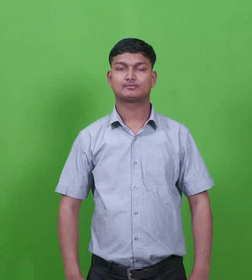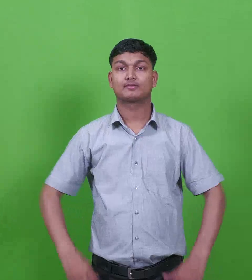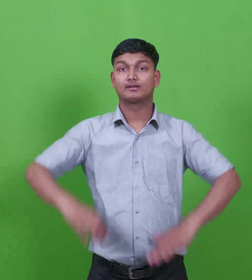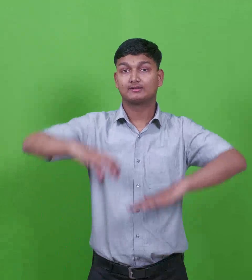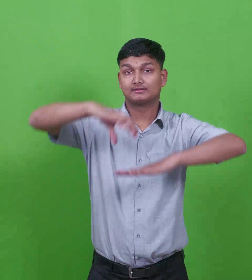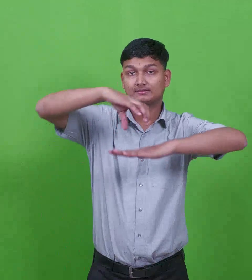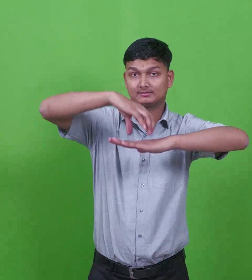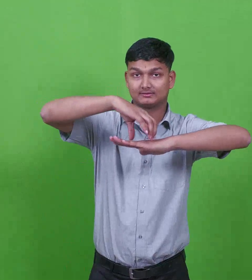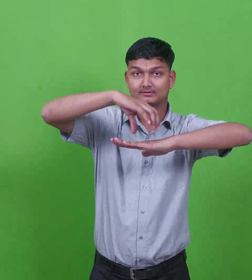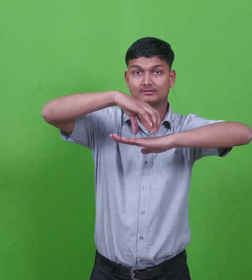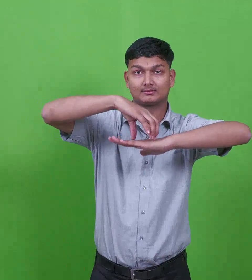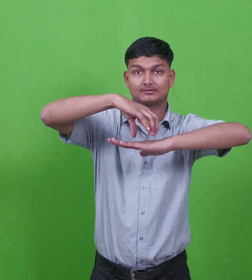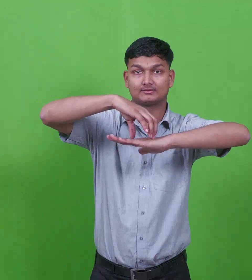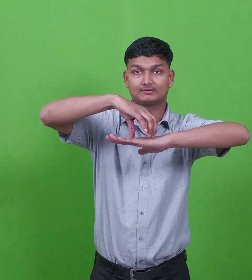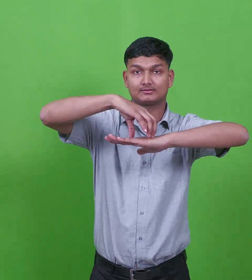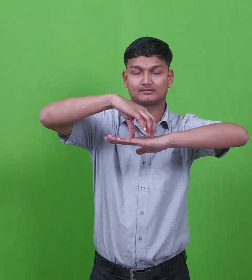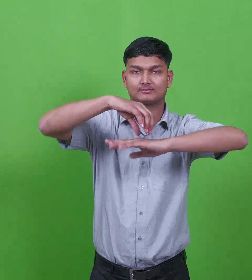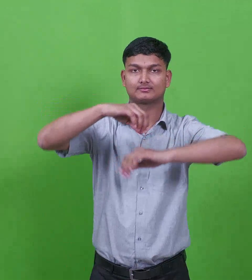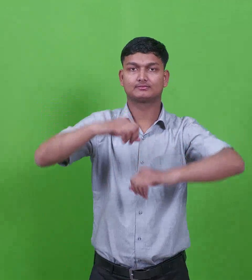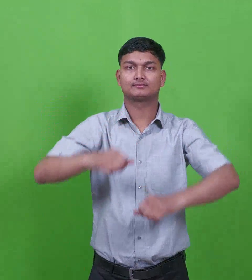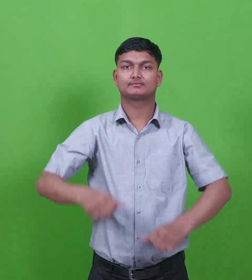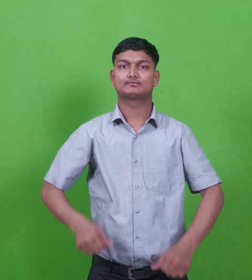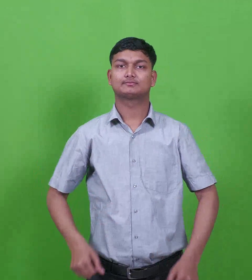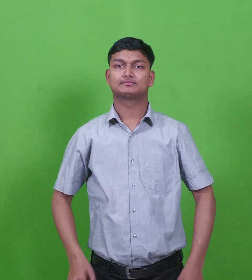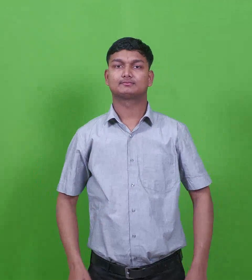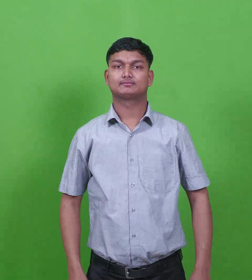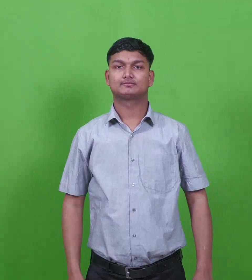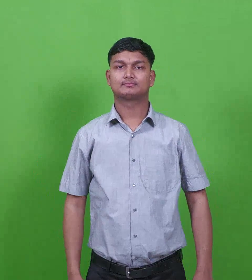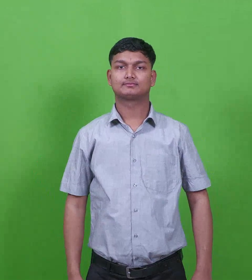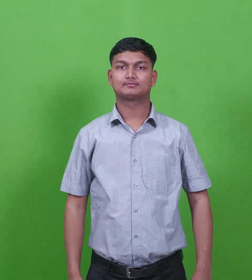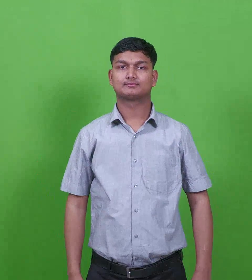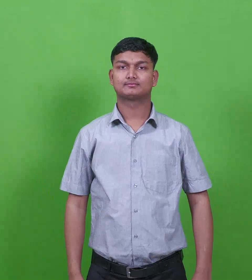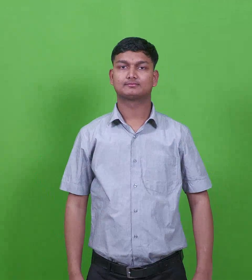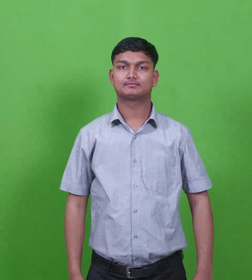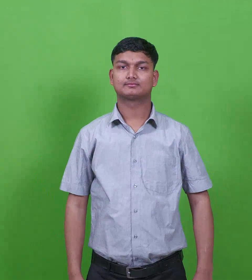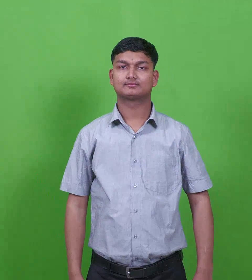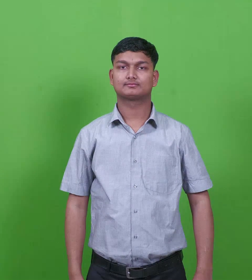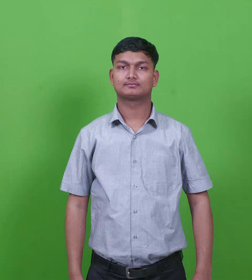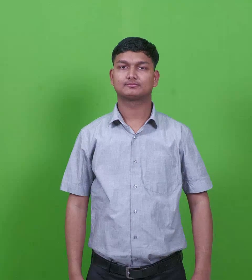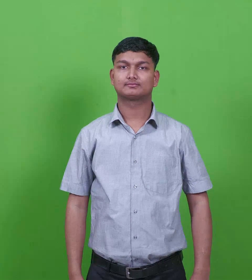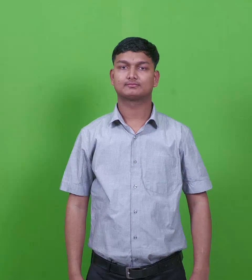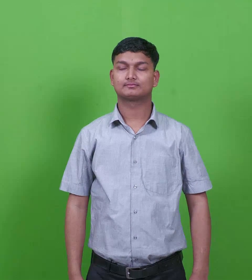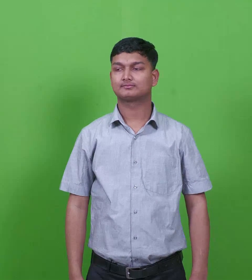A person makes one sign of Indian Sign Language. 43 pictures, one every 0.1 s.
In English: calah
